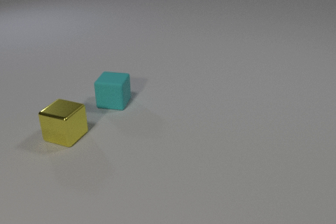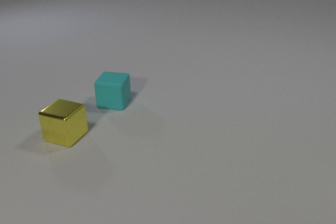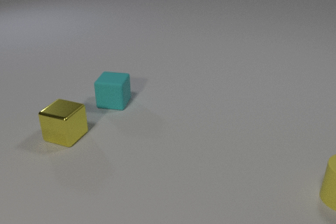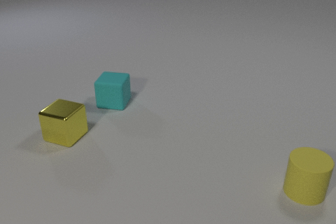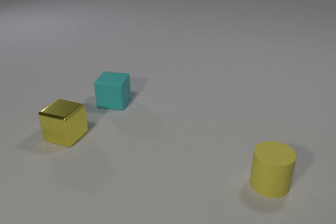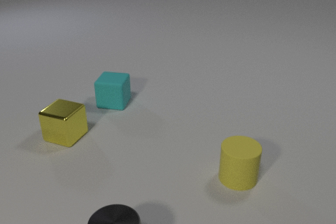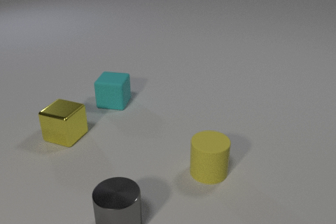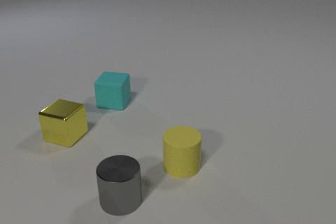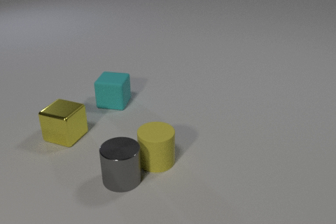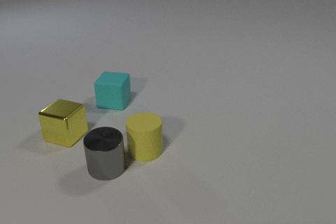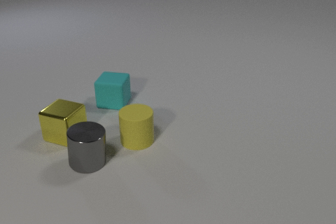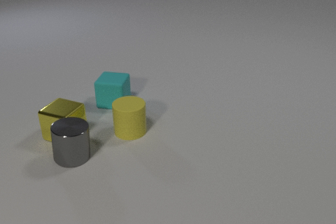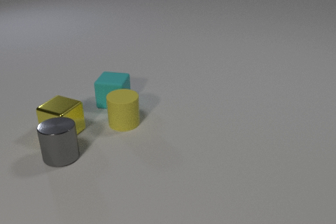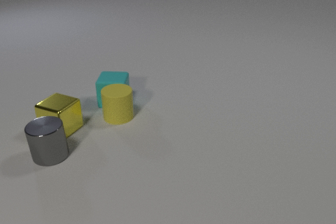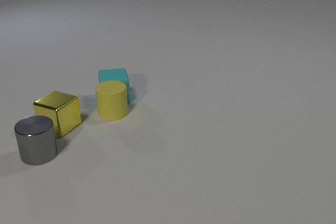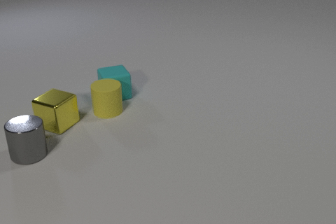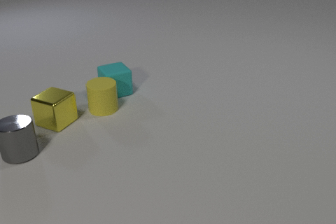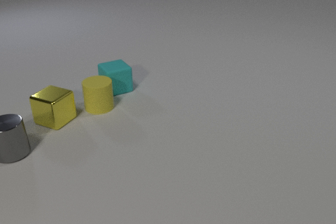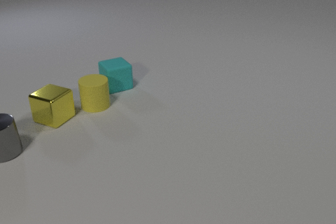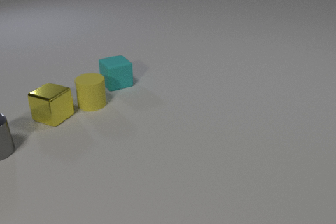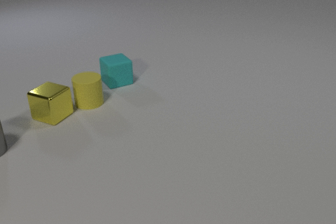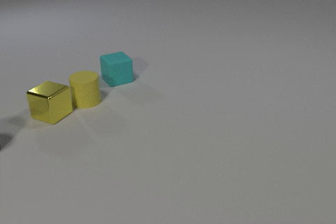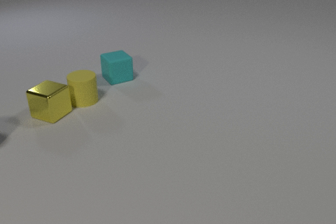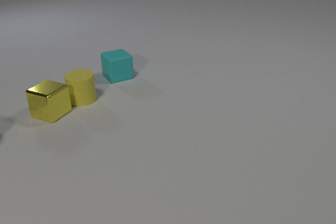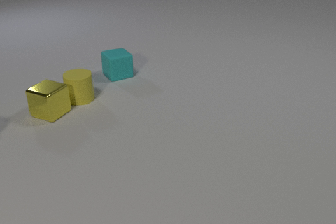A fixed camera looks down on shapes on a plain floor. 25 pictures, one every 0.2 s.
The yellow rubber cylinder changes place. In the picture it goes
to the left.
The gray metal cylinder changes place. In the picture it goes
away from the camera.
0.0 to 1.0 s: The yellow rubber cylinder comes in at the right edge, slides to the left. The gray metal cylinder comes in at the bottom edge, slides away from the camera.
1.0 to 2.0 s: The yellow rubber cylinder slides to the left and away from the camera. The gray metal cylinder slides away from the camera. The yellow rubber cylinder and the gray metal cylinder collide.
2.0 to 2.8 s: The yellow rubber cylinder slides away from the camera and to the left. The gray metal cylinder slides to the left and away from the camera. The cyan rubber cube slides away from the camera, spins so that its near face slides to the right, counterclockwise seen from above. The yellow metal cube slides away from the camera. The gray metal cylinder and the yellow metal cube collide. The yellow rubber cylinder and the cyan rubber cube collide.
2.8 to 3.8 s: The yellow rubber cylinder slides away from the camera and to the left. The gray metal cylinder slides to the left and away from the camera. The cyan rubber cube slides away from the camera. The yellow metal cube slides away from the camera.
3.8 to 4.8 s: The yellow rubber cylinder slides away from the camera and to the left. The gray metal cylinder slides to the left and away from the camera, leaves at the left edge. The cyan rubber cube slides away from the camera. The yellow metal cube slides away from the camera.
How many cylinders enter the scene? 2.
How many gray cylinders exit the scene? 1.
How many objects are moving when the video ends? 3.
